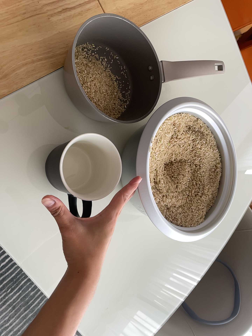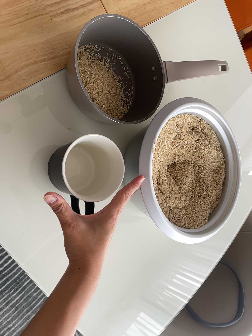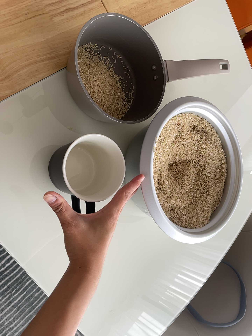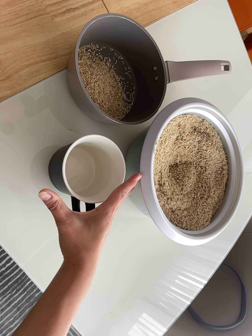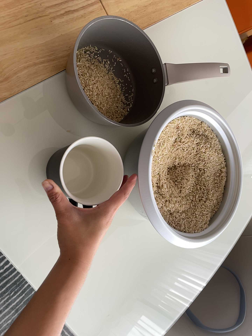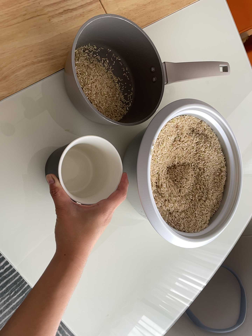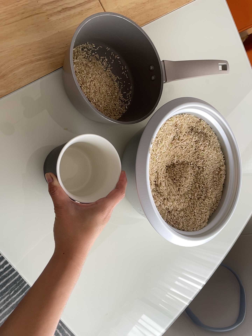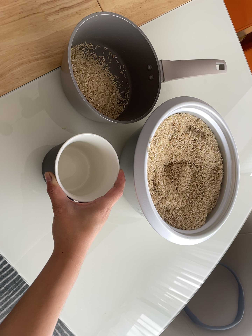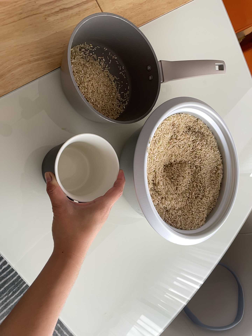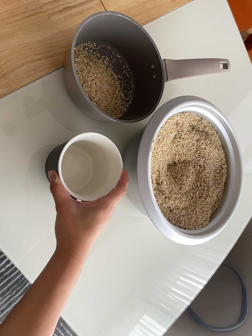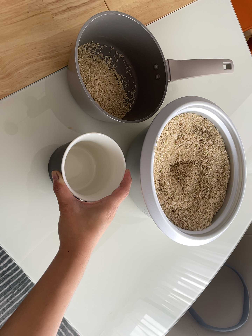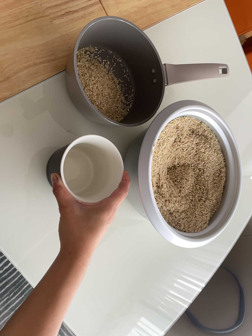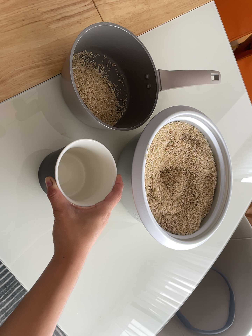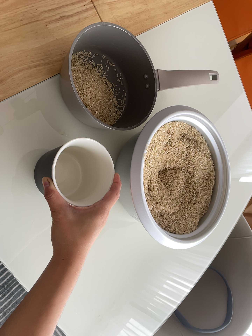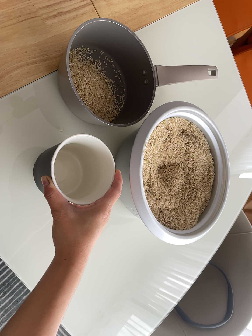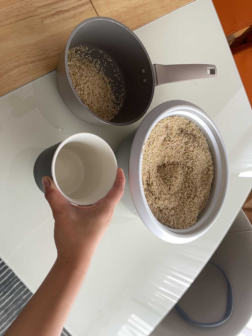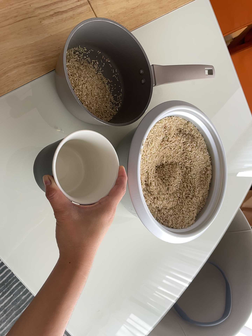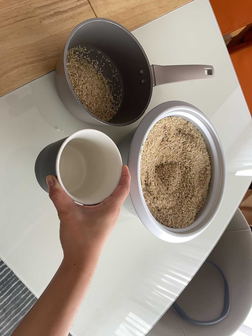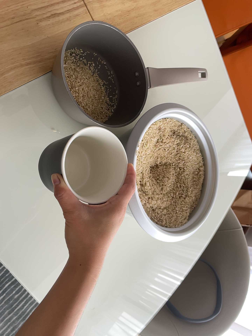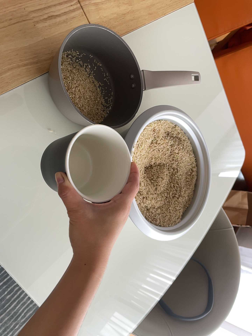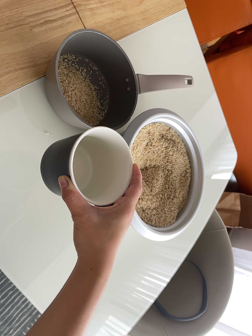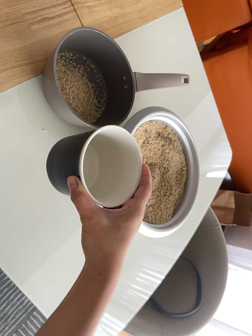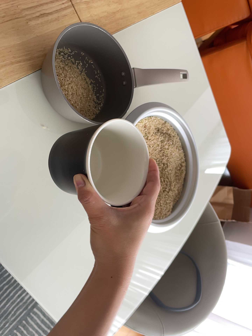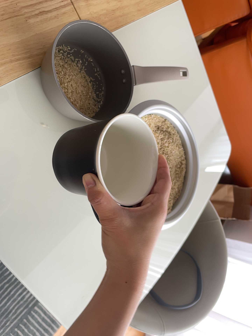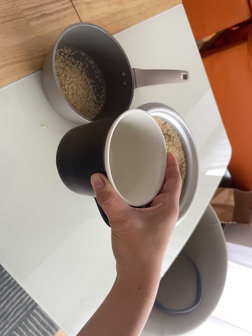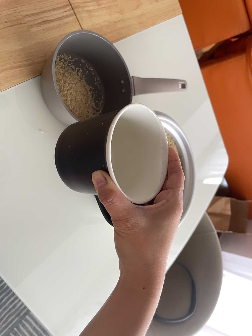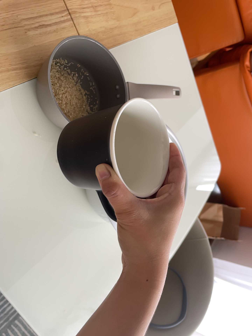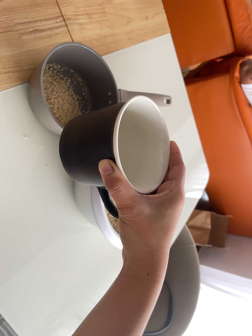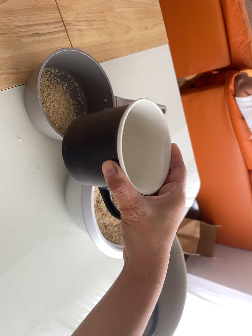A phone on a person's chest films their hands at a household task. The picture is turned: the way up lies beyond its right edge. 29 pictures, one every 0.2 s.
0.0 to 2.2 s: The camera keeps its place and its aim.
2.2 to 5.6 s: The camera pans to its right by about 15 degrees. It travels backward, about 7 cm, so what stands in front gets smaller.
The film runs backward here.
